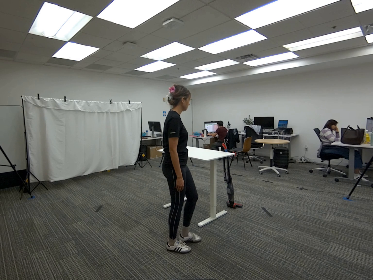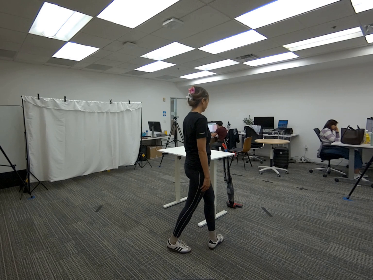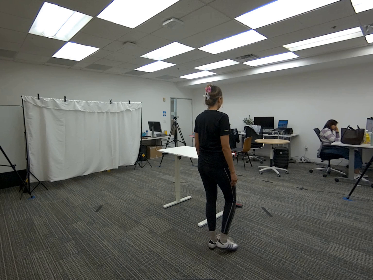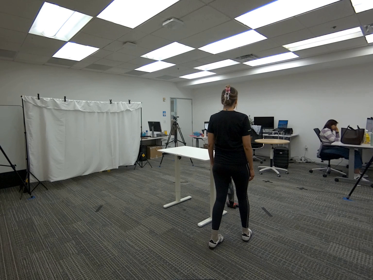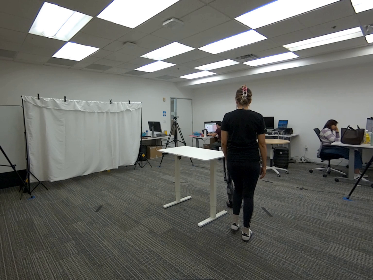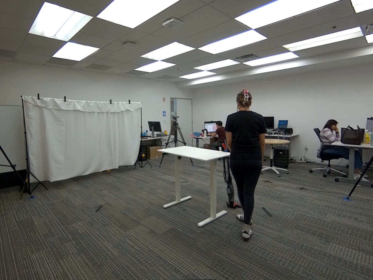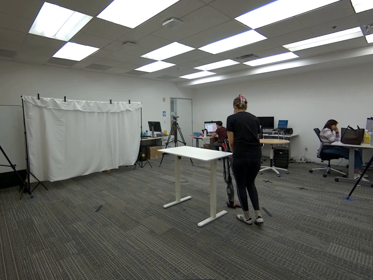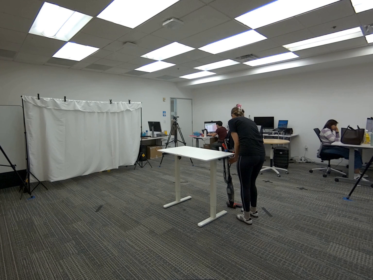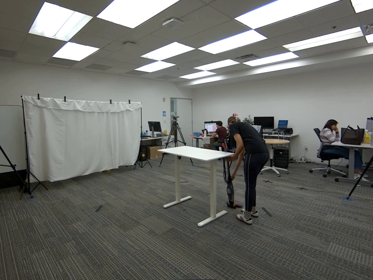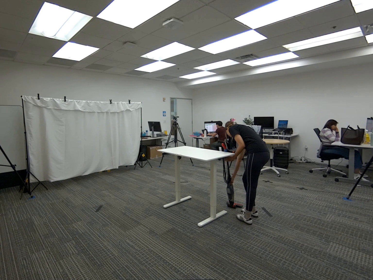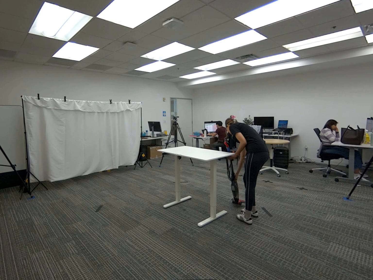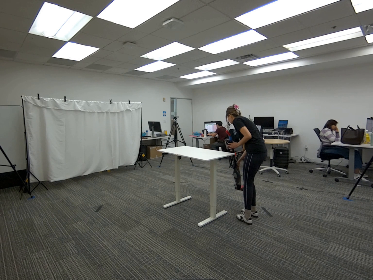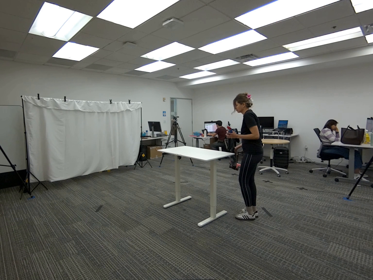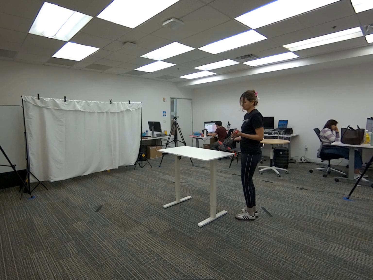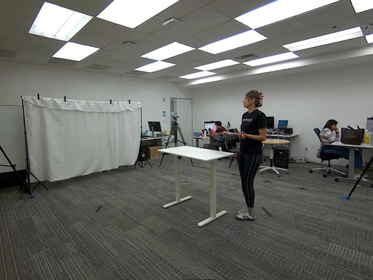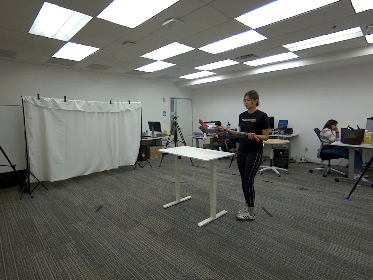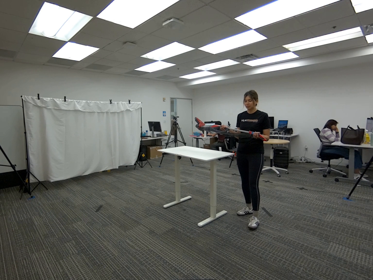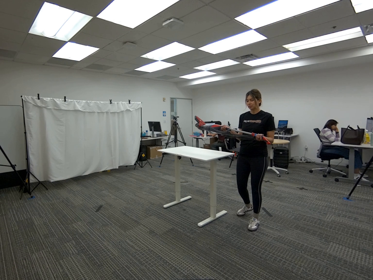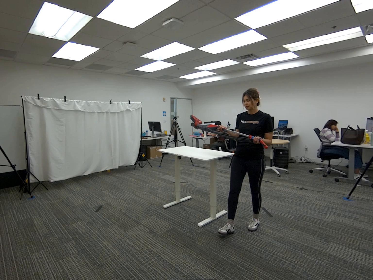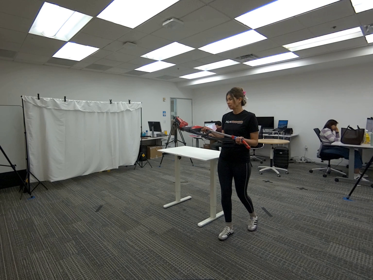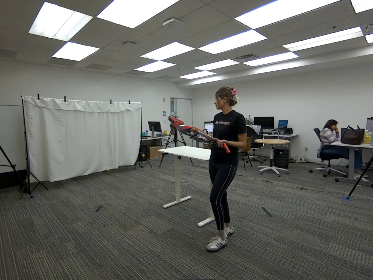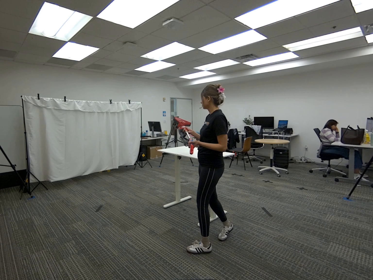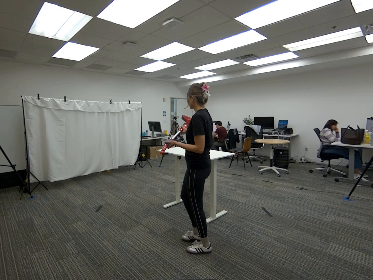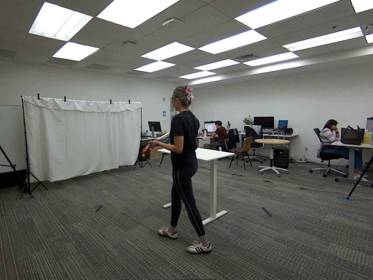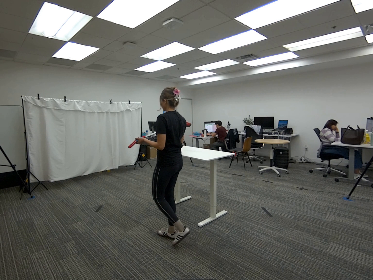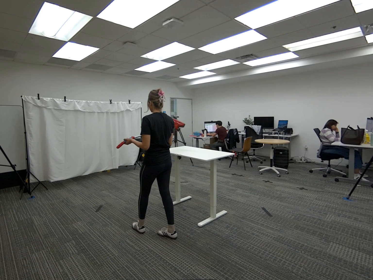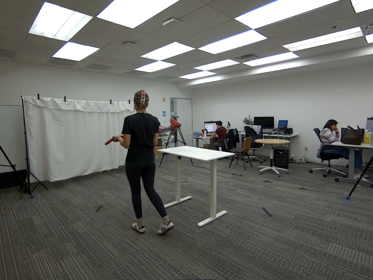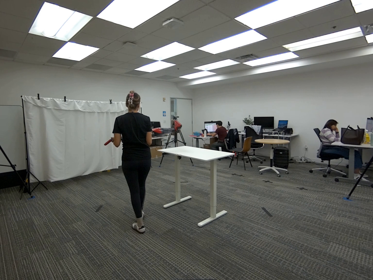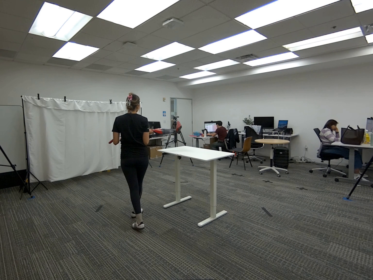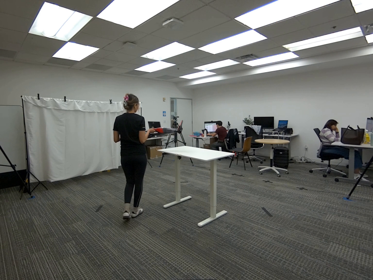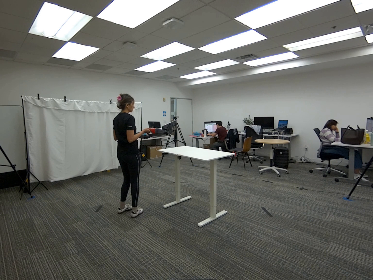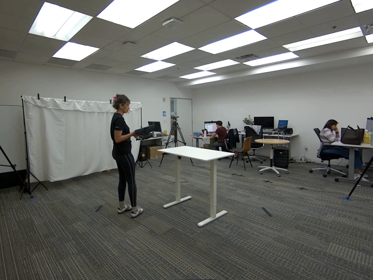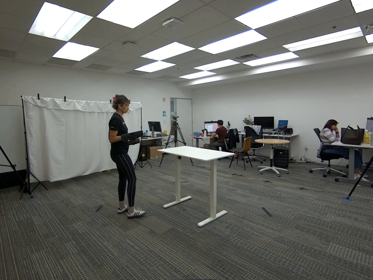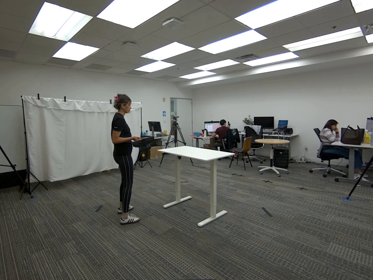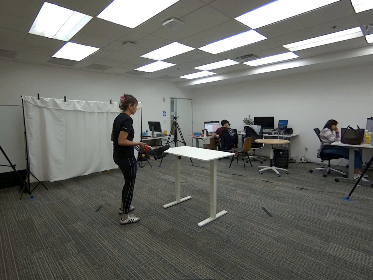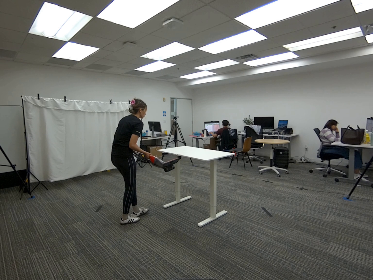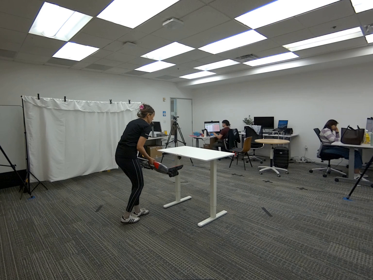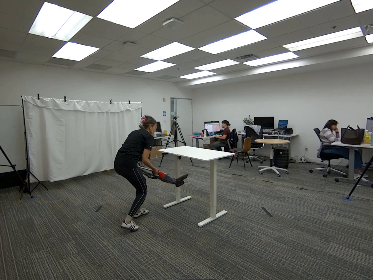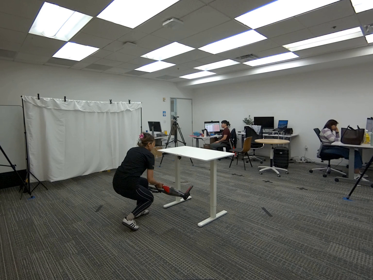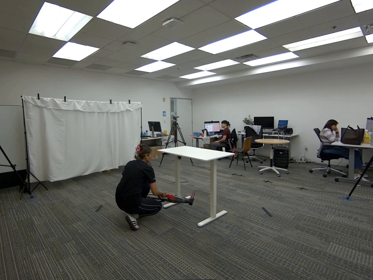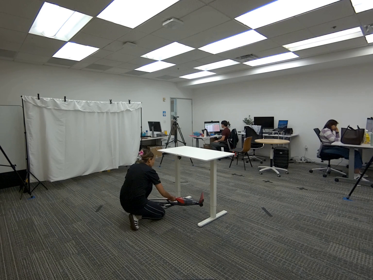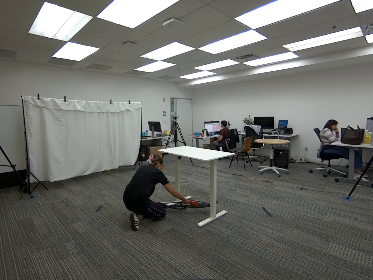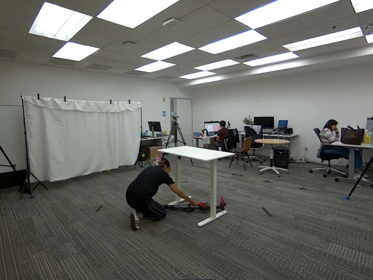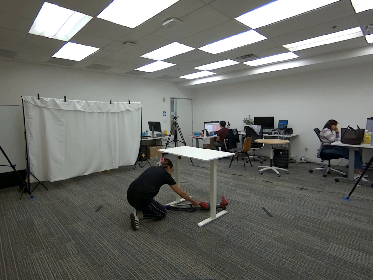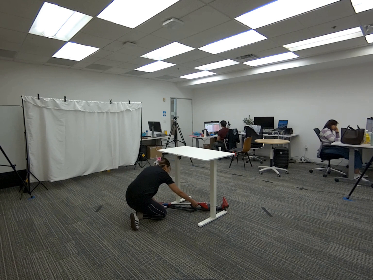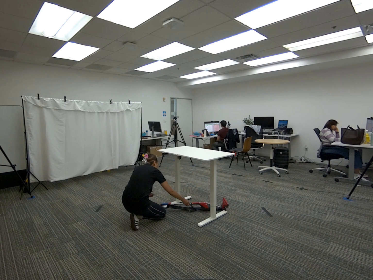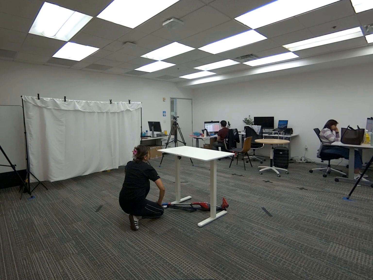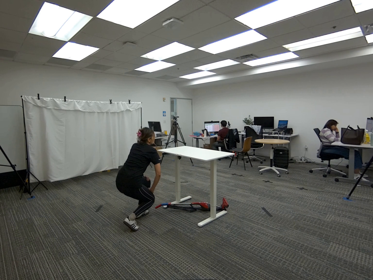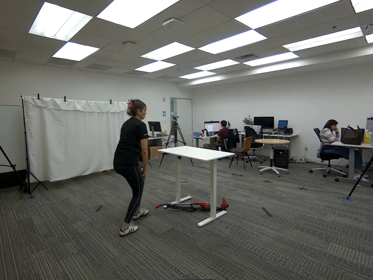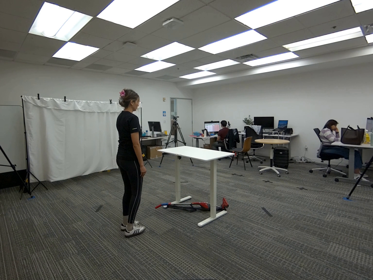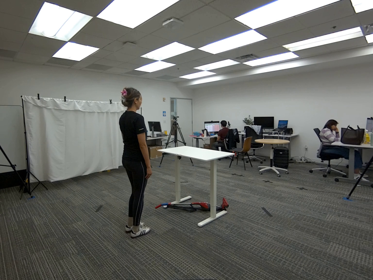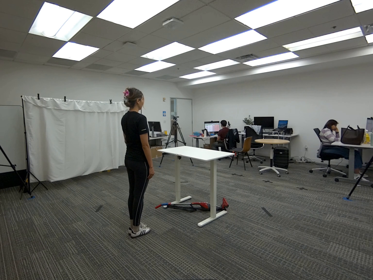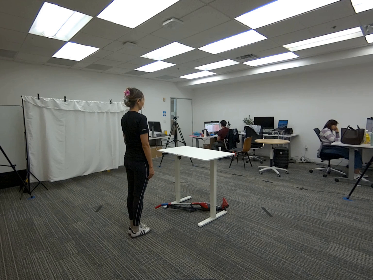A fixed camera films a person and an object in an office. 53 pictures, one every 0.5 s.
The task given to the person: Walk over to the vacuum leaning on the white desk and pick up the vacuum using your both hands and walk around the bounding area then place the vacuum underneath the white desk.
